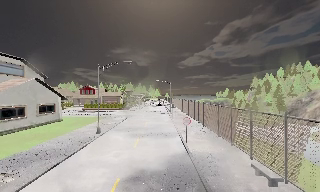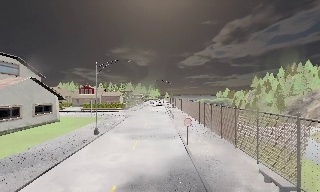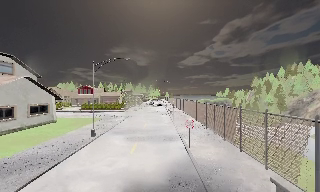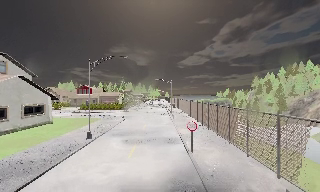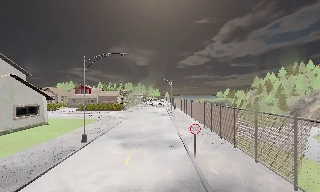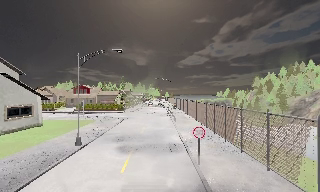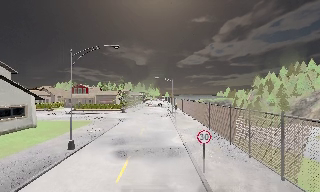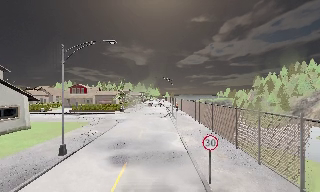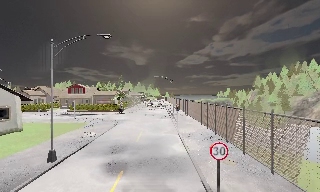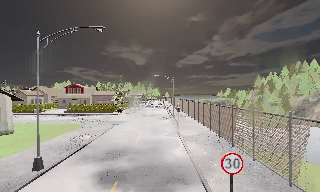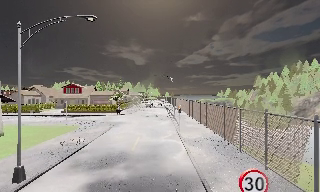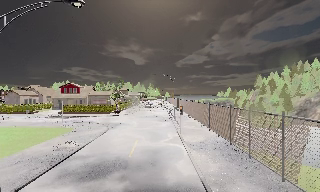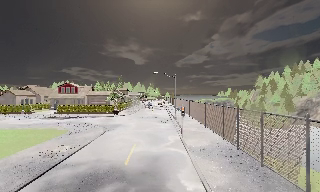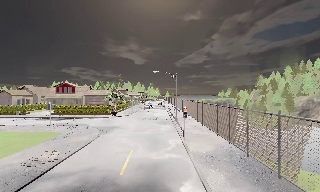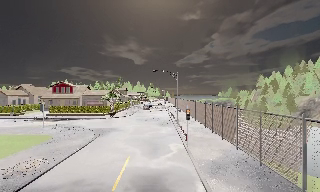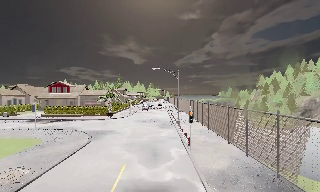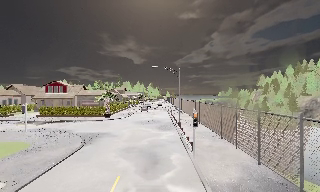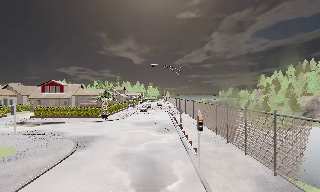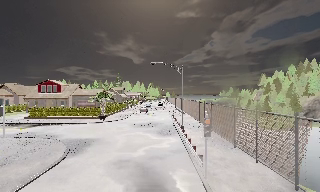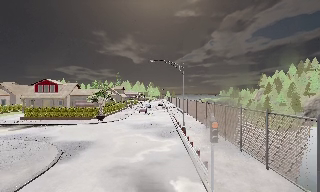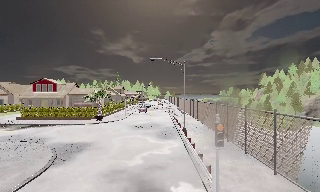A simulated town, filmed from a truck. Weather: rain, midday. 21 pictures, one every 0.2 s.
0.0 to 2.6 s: The camera travels forward, about 13 m, so what stands in front looms larger.
2.6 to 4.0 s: The camera travels forward, about 8 m, so what stands in front looms larger. It loses speed.
The film runs forward here.
